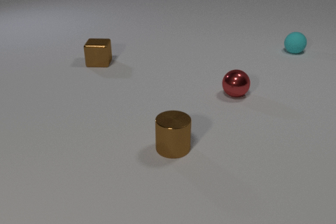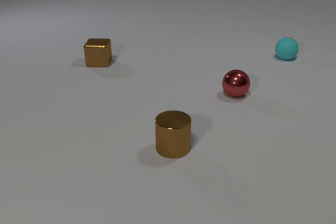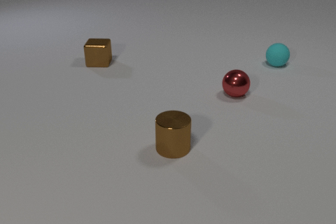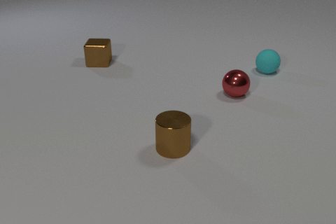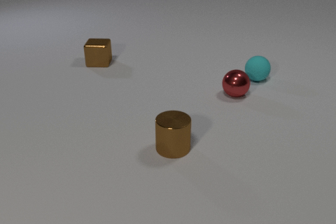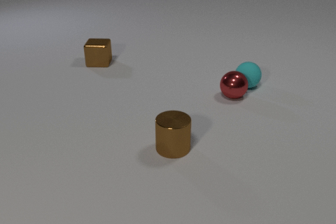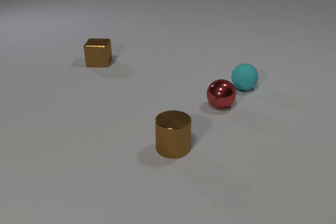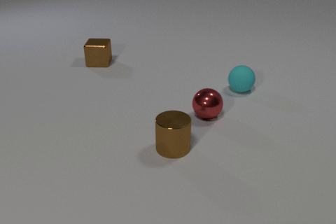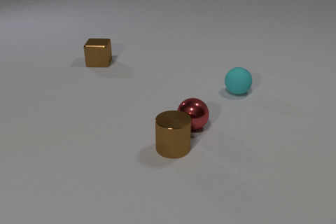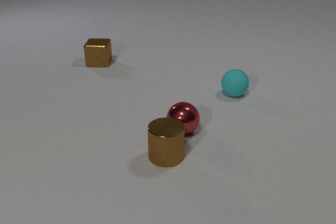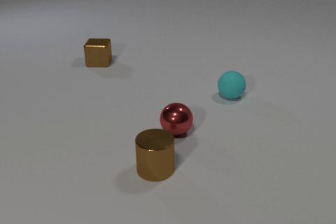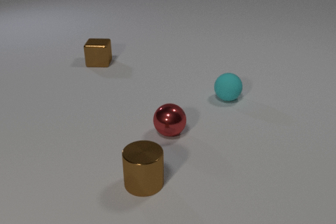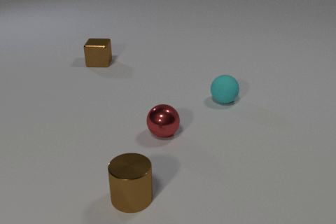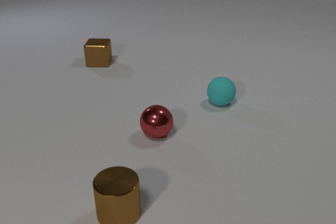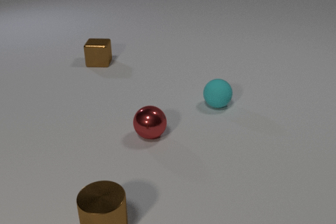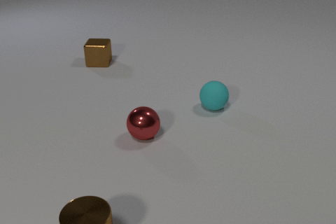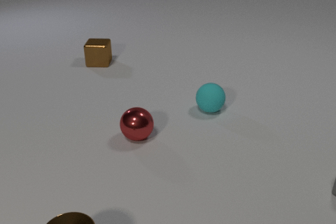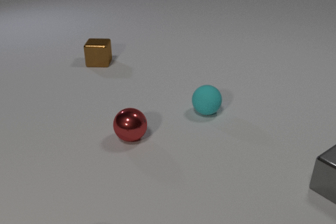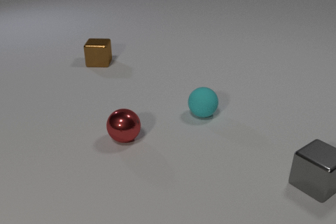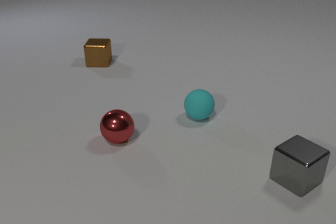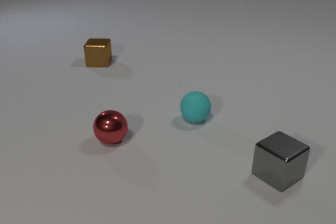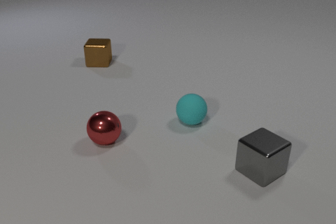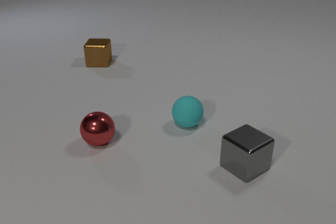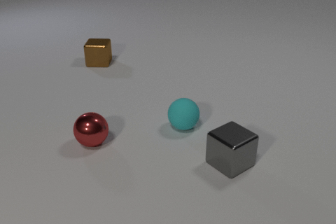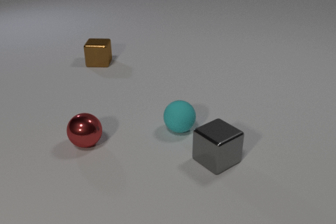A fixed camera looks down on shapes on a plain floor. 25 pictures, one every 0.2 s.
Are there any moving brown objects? yes.
What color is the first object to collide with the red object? cyan.
Are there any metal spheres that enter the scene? no.
0.0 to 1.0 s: The cyan rubber sphere rolls toward the camera and to the left. The cyan rubber sphere and the red metal sphere collide.
1.0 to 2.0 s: The cyan rubber sphere rolls toward the camera and to the left. The red metal sphere rolls toward the camera and to the left. The brown metal cylinder slides toward the camera and to the left. The red metal sphere and the brown metal cylinder collide.
2.0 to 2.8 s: The cyan rubber sphere rolls toward the camera and to the left. The red metal sphere rolls to the left. The brown metal cylinder slides toward the camera and to the left.
2.8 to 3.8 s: The cyan rubber sphere rolls toward the camera and to the left. The red metal sphere rolls to the left. The brown metal cylinder slides toward the camera and to the left, leaves at the bottom edge. The gray metal cube comes in at the right edge, slides to the left.
3.8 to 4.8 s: The cyan rubber sphere rolls toward the camera and to the left. The red metal sphere rolls to the left. The gray metal cube slides to the left.
